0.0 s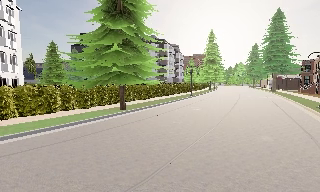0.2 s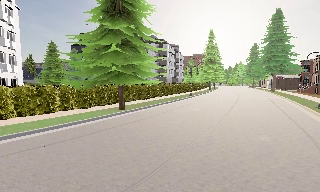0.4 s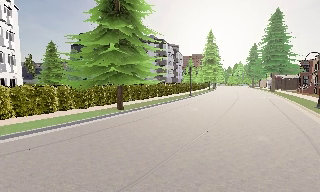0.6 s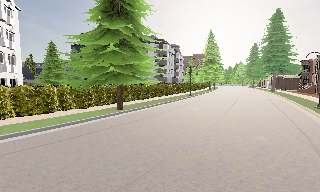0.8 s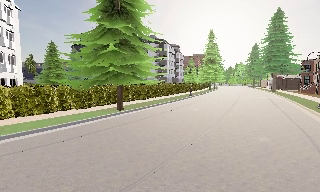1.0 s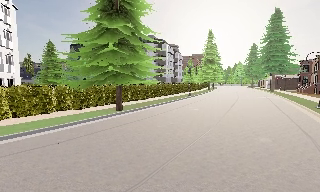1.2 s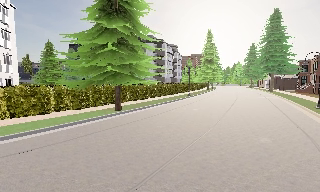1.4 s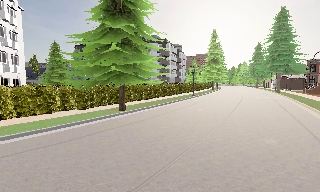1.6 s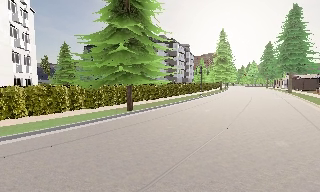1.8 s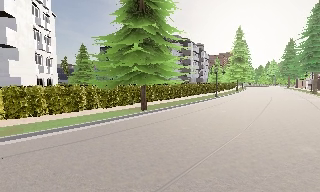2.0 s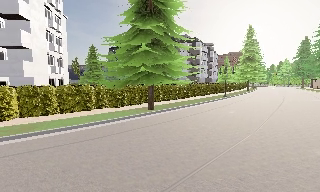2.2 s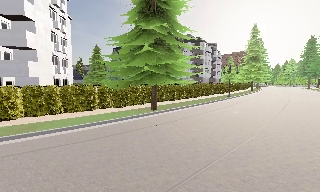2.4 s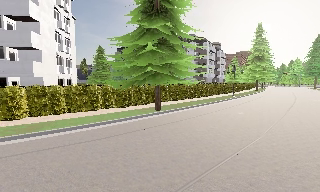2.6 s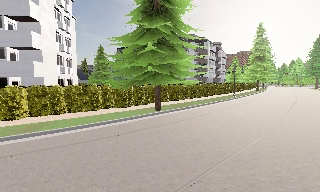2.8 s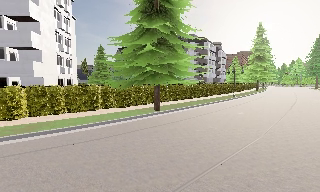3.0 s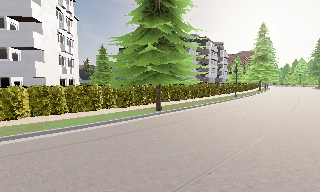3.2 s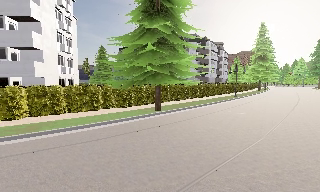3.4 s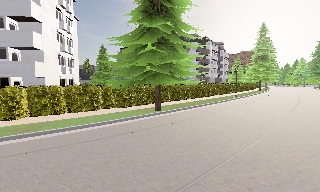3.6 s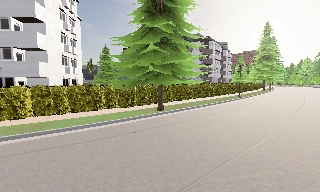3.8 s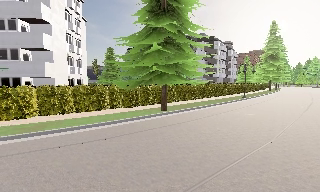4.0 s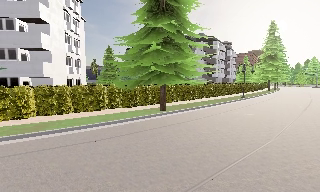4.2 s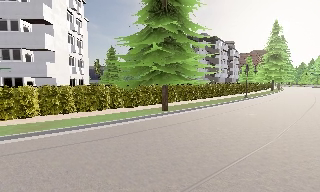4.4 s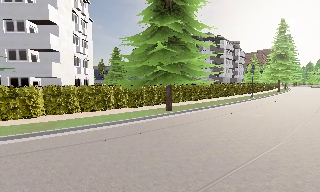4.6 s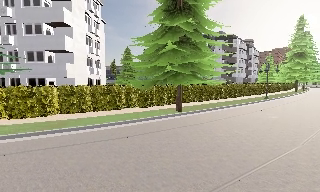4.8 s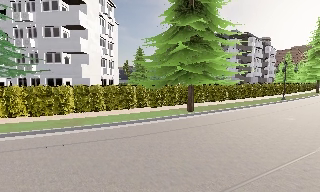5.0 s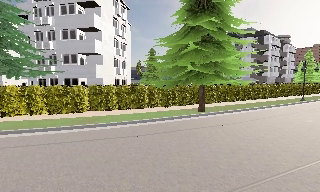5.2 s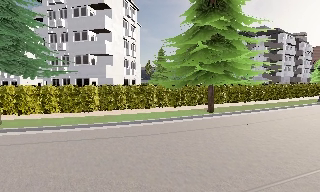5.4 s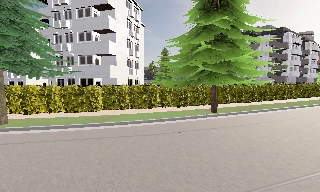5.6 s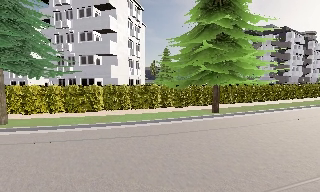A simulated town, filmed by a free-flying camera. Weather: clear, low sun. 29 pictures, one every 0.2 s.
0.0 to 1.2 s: The camera shifts only a little, or ends up much as it began.
1.2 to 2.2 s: The scene slides to the right, as the camera pans about 15 degrees to its left.
2.2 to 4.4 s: The camera shifts only a little, or ends up much as it began.
4.4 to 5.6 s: The camera pans to its left, which is counterclockwise from overhead, by about 20 degrees.
The film runs forward here.
